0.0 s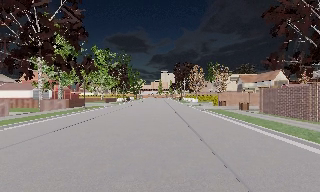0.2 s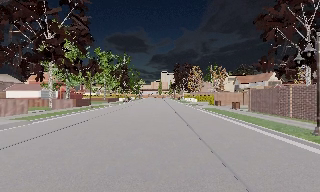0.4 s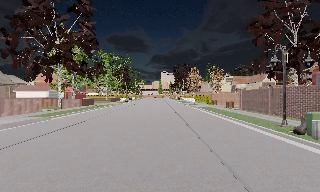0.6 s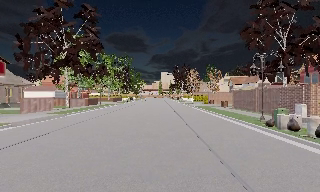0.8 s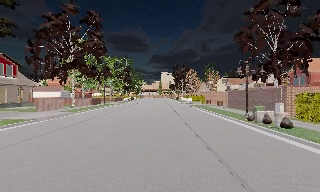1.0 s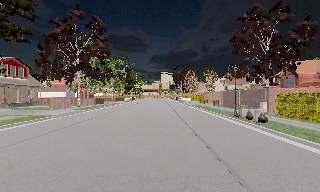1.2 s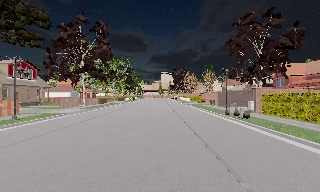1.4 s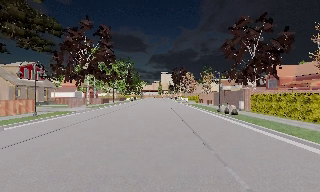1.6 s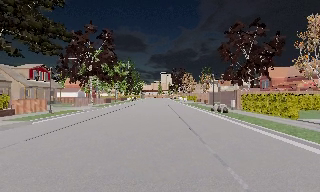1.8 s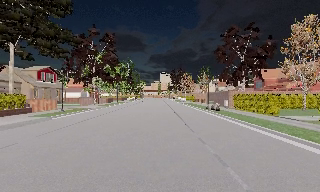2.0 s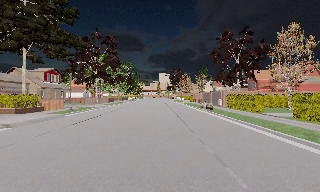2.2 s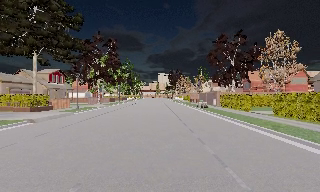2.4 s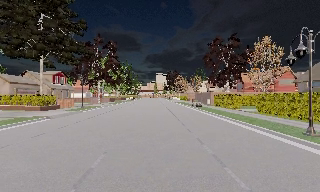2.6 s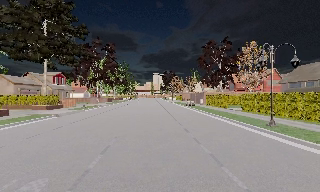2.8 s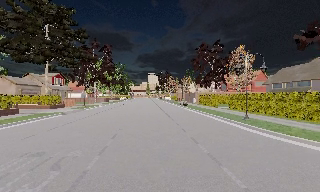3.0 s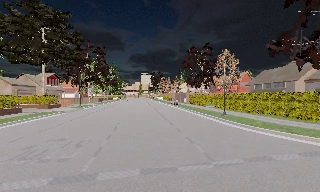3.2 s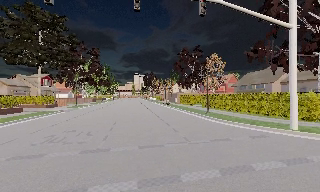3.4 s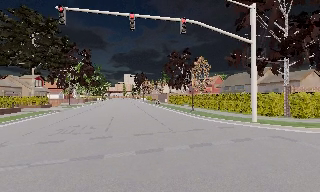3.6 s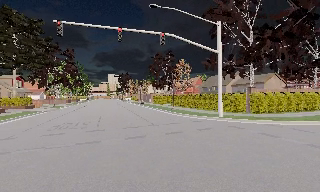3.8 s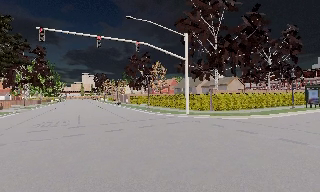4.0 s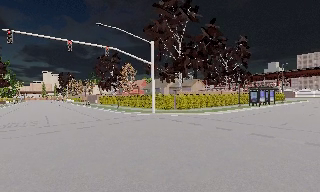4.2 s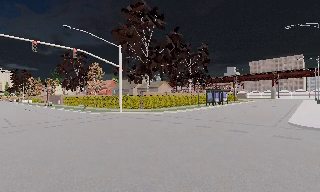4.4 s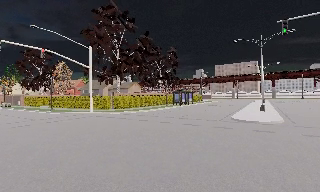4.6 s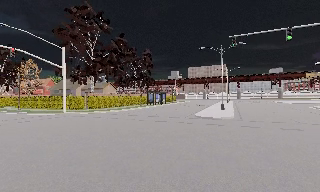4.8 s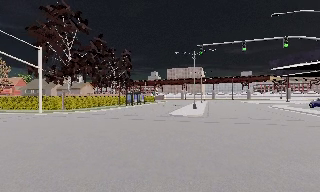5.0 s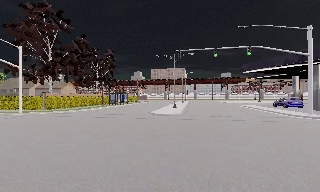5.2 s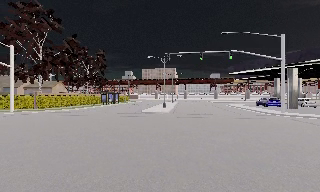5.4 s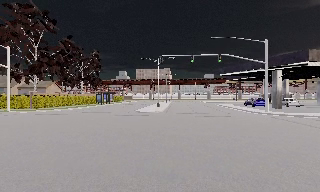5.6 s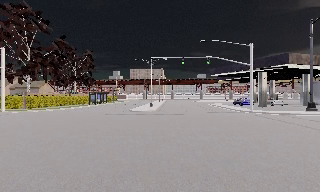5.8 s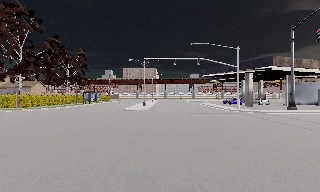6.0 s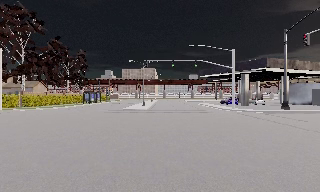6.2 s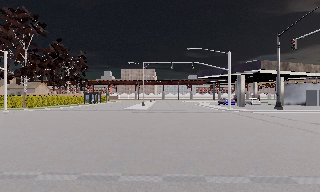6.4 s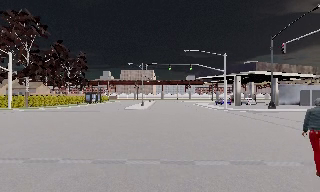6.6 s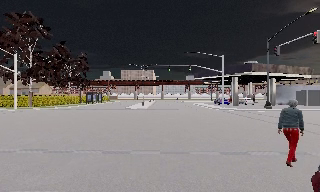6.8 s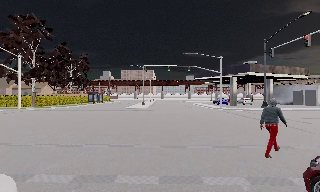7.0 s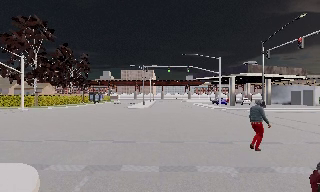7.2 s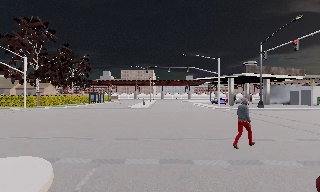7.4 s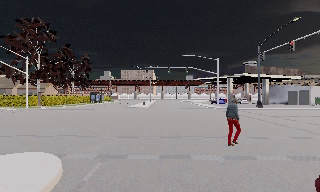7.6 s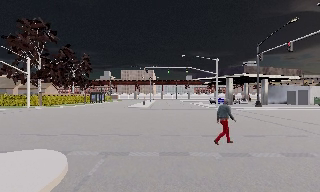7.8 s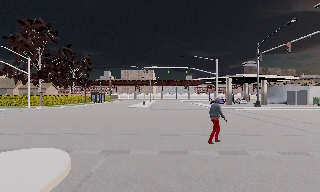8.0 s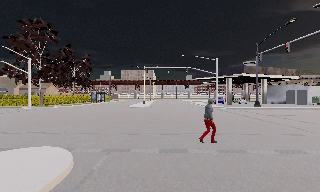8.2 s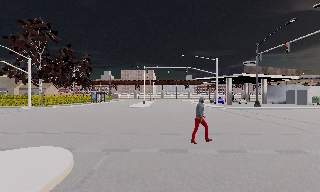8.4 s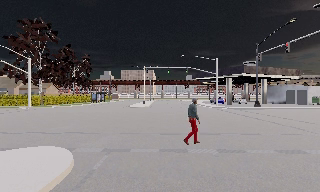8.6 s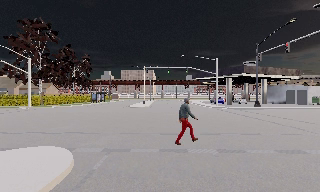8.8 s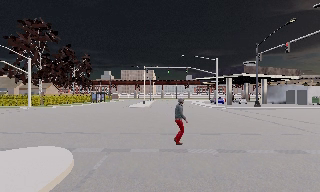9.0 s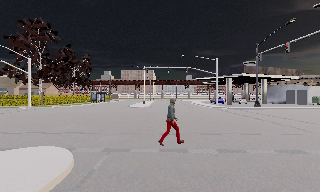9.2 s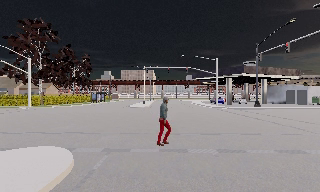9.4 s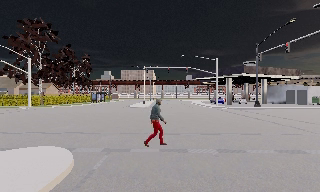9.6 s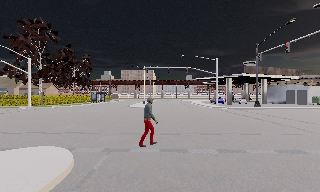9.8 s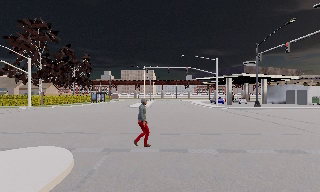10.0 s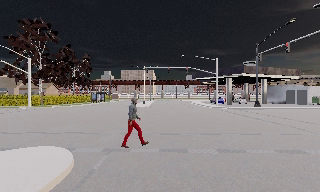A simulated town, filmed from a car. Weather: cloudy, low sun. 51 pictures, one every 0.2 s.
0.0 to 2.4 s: The camera travels backward, about 25 m, so what stands in front gets smaller.
2.4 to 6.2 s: The camera swings to its right by about 90 degrees, and the scene slides to the left. It travels backward, about 30 m. It loses speed.
6.2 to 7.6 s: The camera travels backward, about 4 m, so what stands in front gets smaller. It loses speed.
7.6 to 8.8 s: The camera shifts only a little, or ends up much as it began.
8.8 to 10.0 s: The camera keeps its place and its aim.
The film runs backward here.
